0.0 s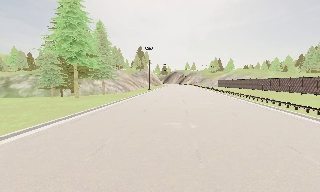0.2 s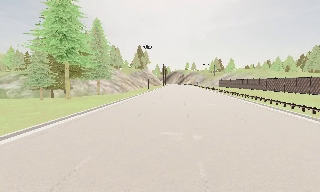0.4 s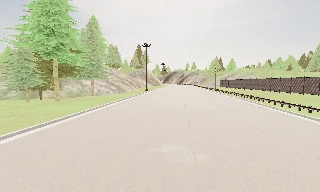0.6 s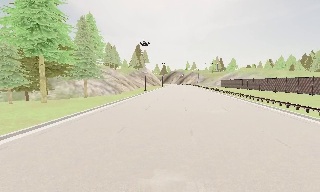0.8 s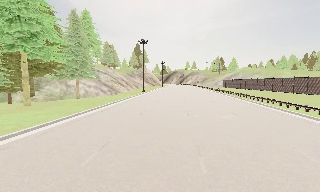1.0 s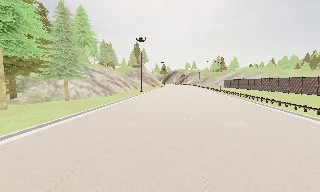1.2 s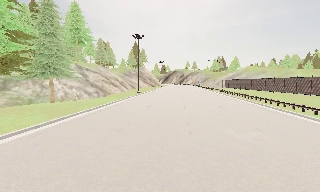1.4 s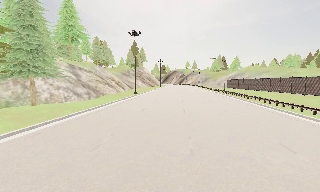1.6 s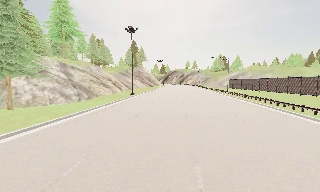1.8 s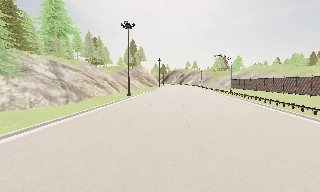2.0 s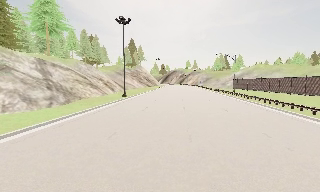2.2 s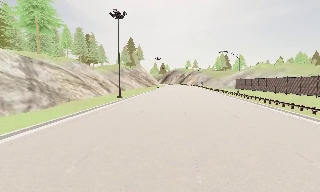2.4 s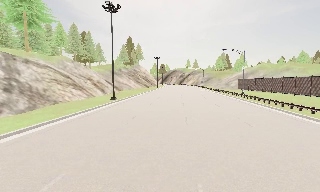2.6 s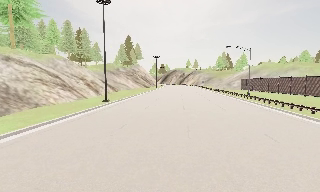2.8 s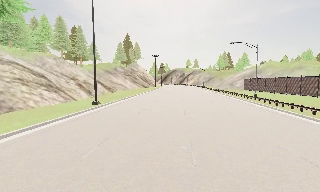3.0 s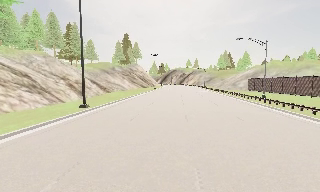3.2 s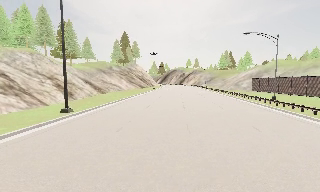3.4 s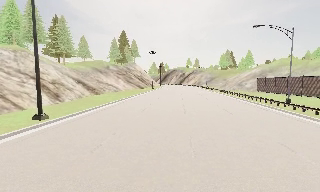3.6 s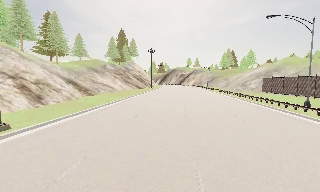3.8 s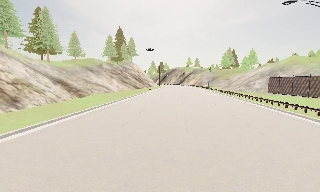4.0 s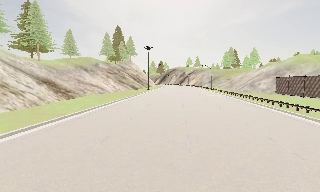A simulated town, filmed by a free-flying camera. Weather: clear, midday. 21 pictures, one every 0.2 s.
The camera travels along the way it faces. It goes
forward.
0.0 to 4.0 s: The camera travels forward, about 45 m, so what stands in front looms larger.
The film runs forward here.
